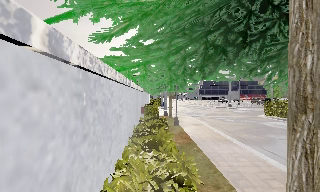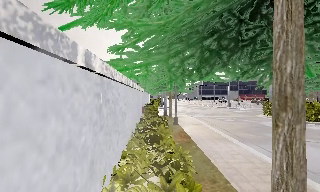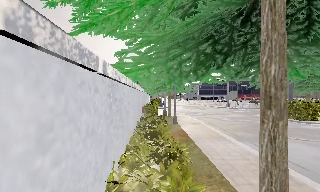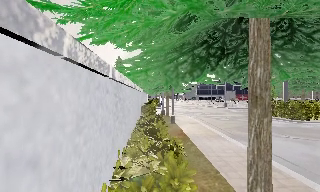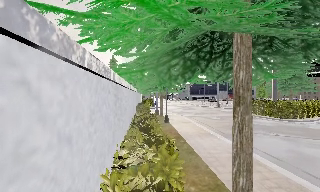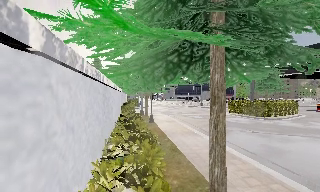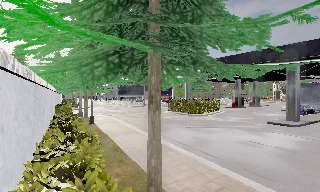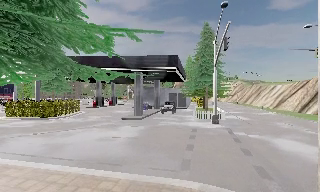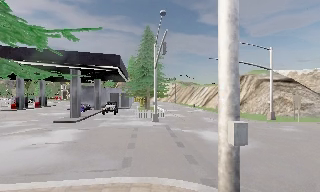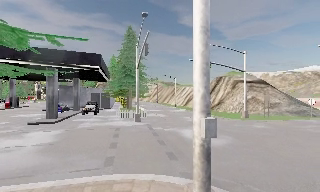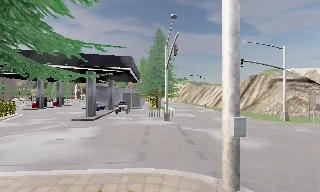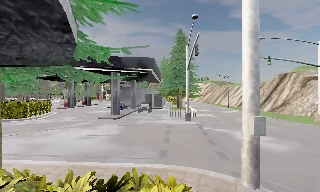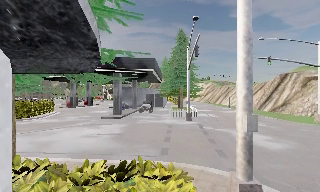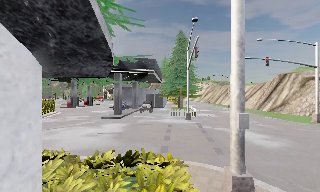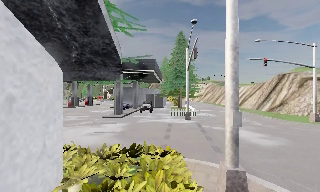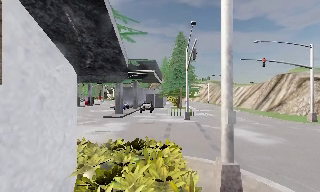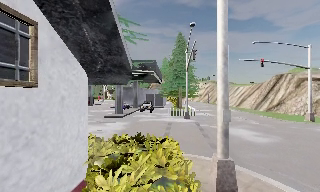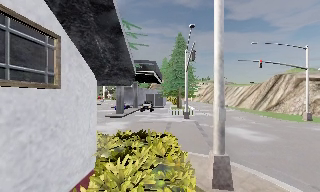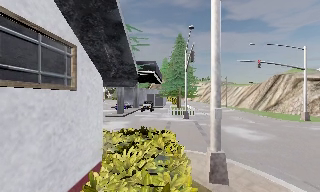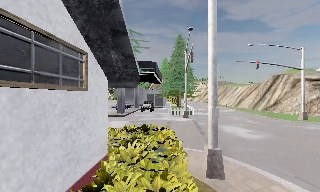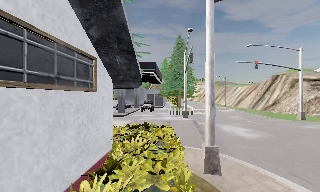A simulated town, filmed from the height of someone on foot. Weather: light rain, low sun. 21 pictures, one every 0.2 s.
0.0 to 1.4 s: The camera pans to its right, which is clockwise from overhead, by about 75 degrees. It travels backward, about 2 m.
1.4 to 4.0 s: The camera travels backward, about 3.5 m, so what stands in front gets smaller.
The film runs backward here.
